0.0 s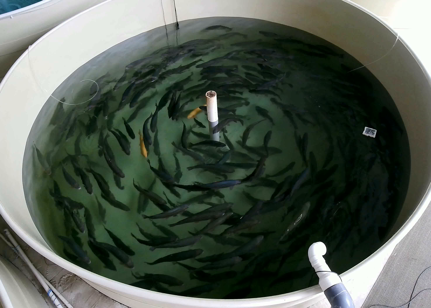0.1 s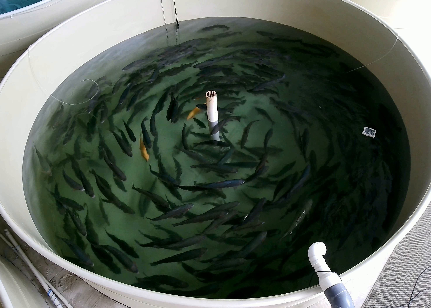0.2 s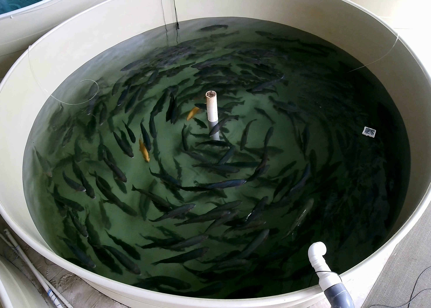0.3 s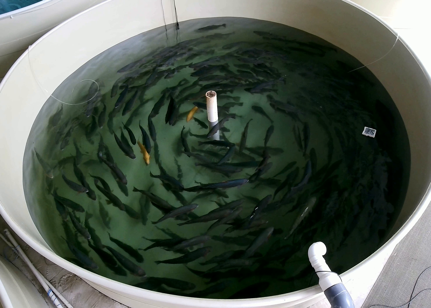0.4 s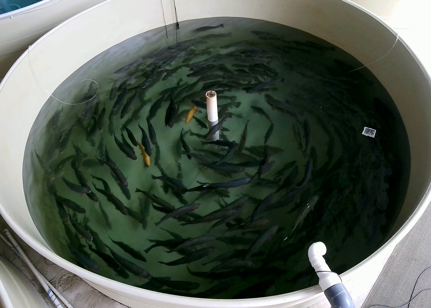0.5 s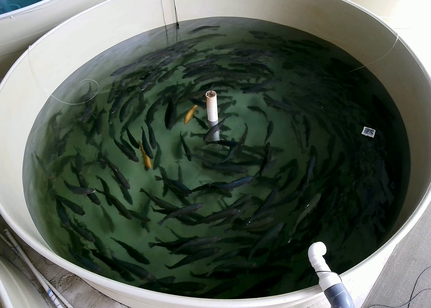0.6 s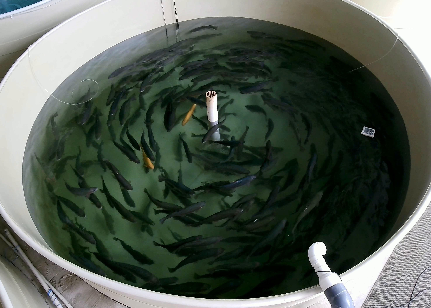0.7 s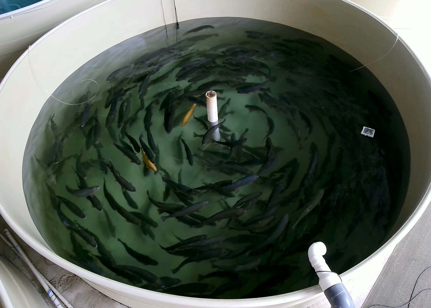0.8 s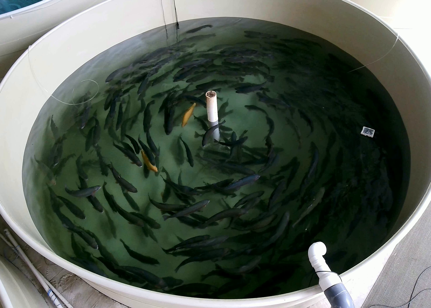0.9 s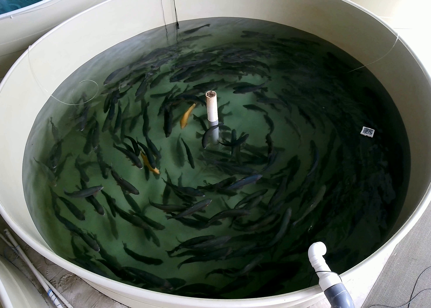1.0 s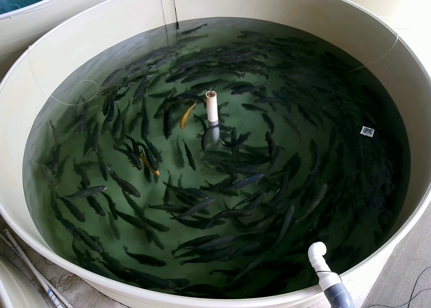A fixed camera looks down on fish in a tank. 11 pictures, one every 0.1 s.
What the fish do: Normal cruising.
